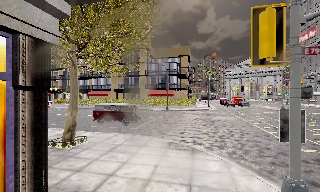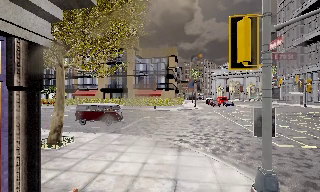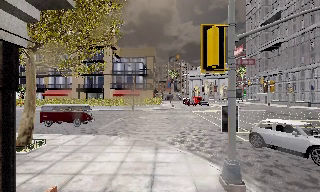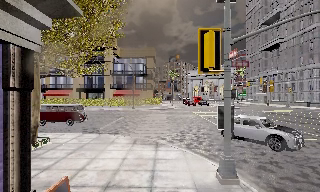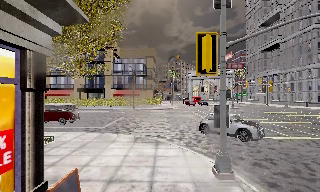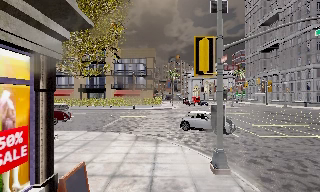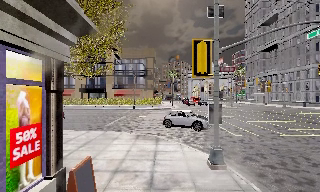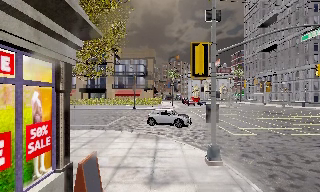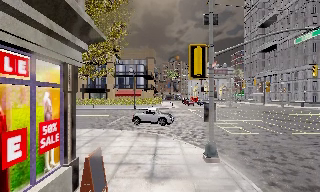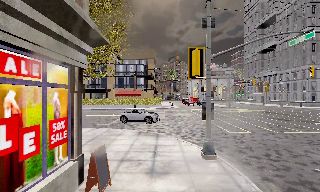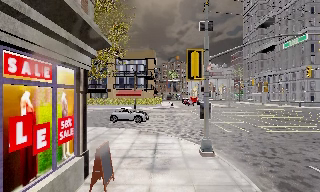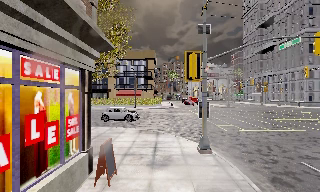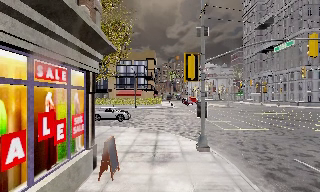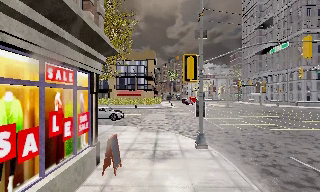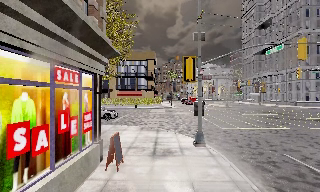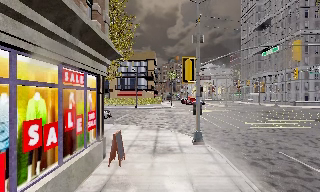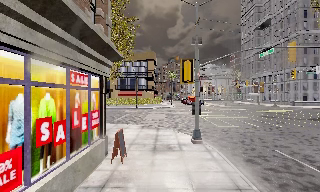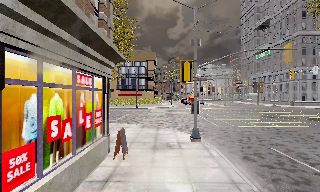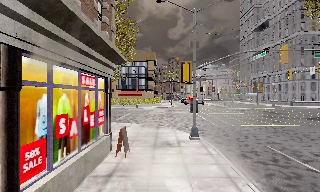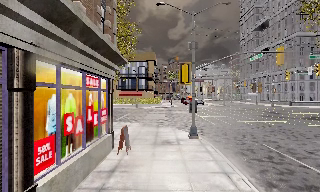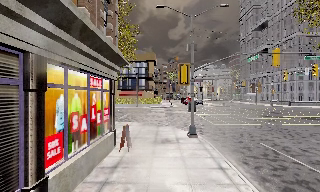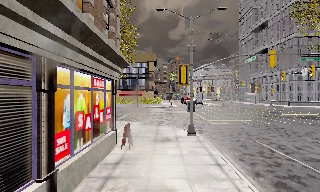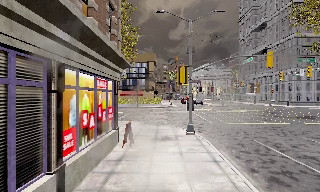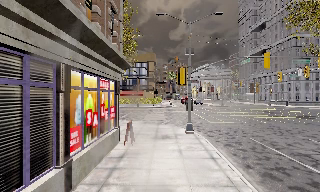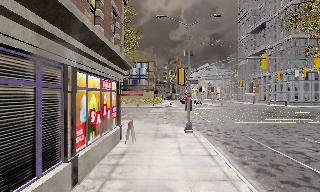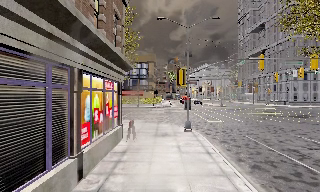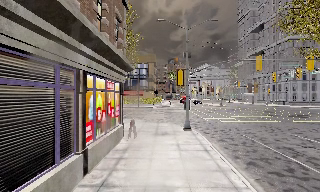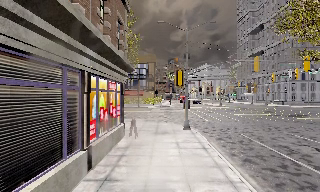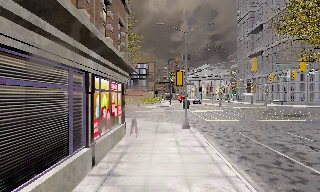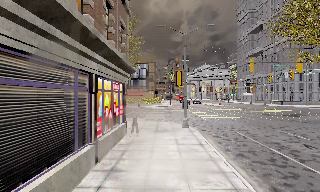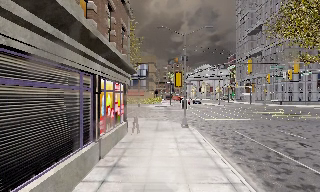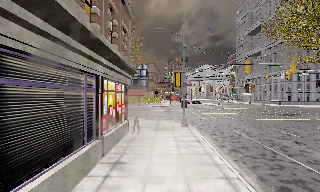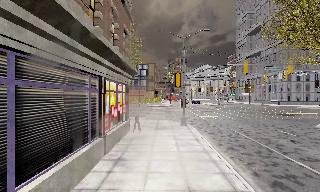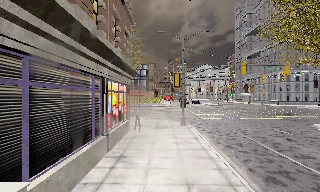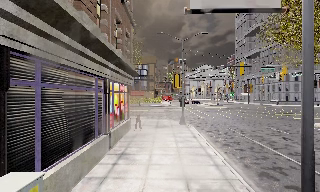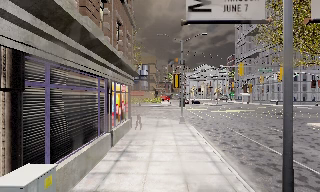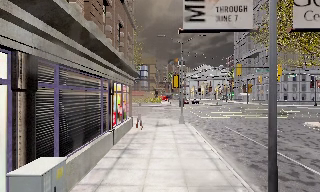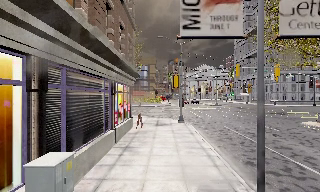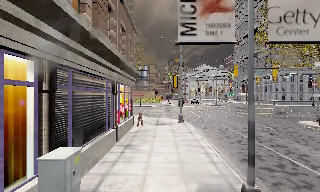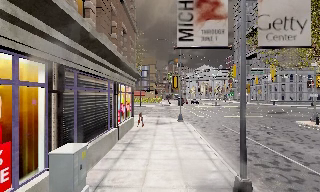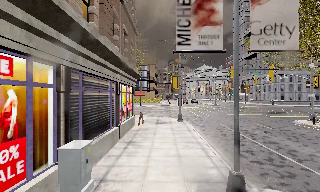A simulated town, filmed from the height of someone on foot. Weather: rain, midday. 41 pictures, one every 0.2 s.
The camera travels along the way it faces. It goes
backward.
0.0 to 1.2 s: The camera pans to its right, which is clockwise from overhead, by about 10 degrees. It travels backward, about 1.5 m, so what stands in front gets smaller.
1.2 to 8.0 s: The camera travels backward, about 10 m, so what stands in front gets smaller.
The film runs backward here.
